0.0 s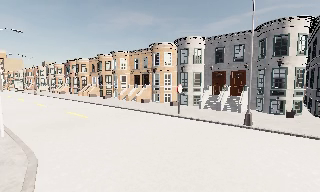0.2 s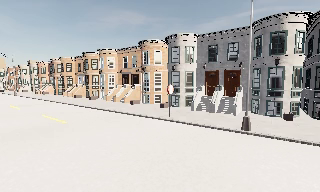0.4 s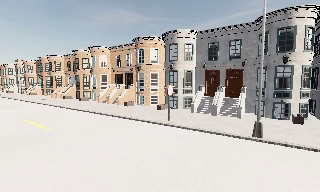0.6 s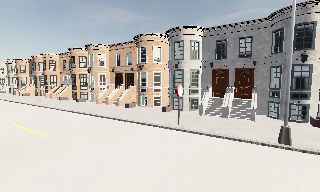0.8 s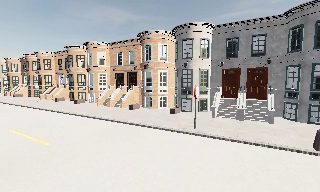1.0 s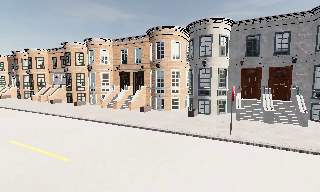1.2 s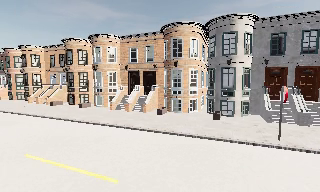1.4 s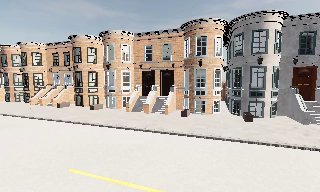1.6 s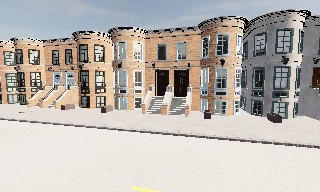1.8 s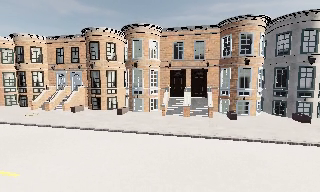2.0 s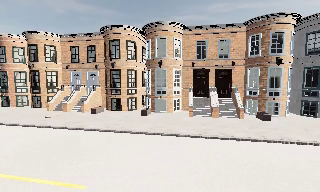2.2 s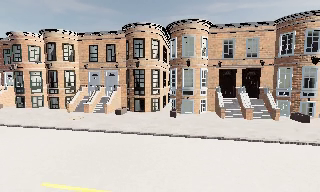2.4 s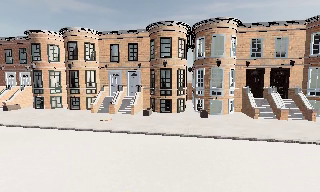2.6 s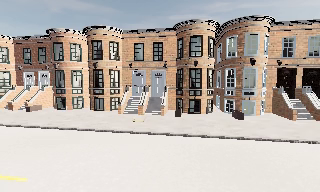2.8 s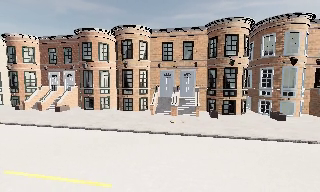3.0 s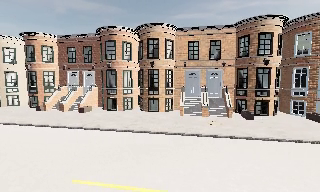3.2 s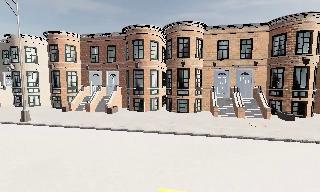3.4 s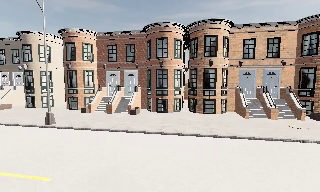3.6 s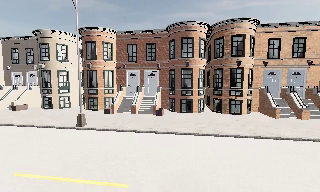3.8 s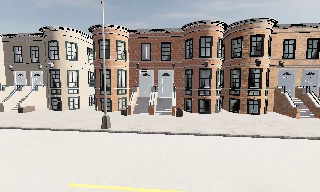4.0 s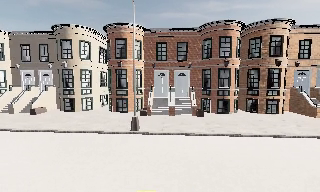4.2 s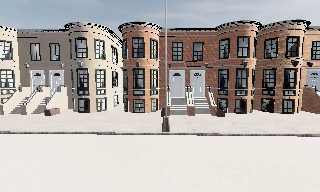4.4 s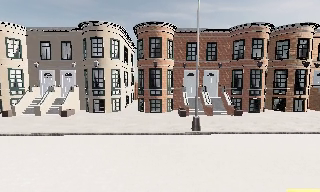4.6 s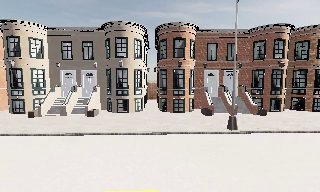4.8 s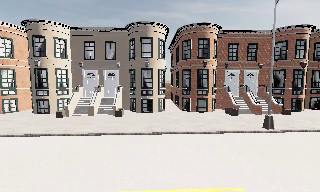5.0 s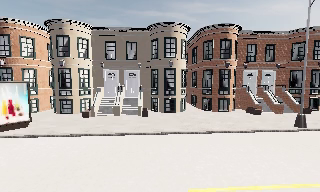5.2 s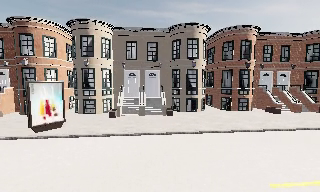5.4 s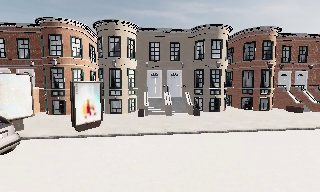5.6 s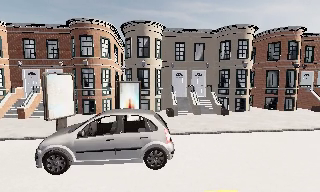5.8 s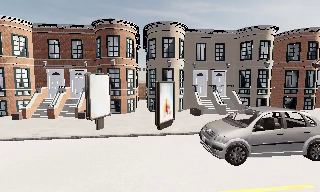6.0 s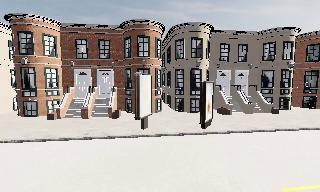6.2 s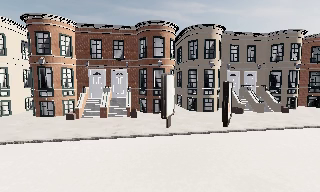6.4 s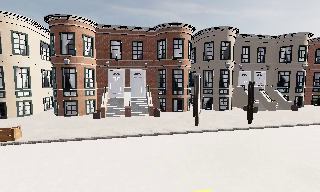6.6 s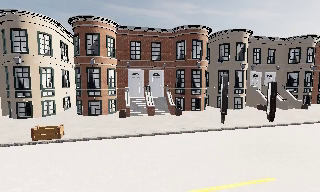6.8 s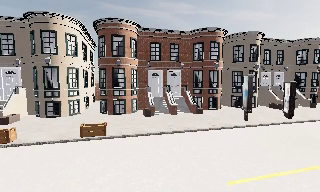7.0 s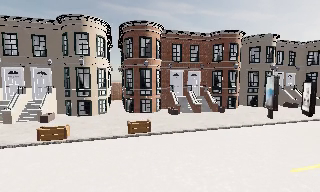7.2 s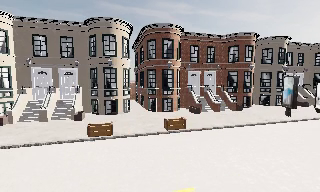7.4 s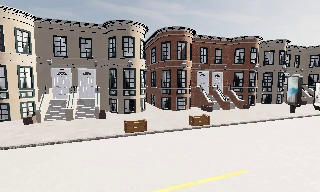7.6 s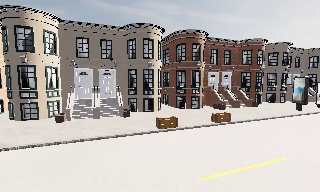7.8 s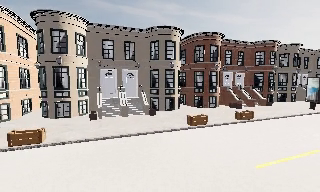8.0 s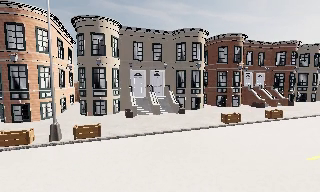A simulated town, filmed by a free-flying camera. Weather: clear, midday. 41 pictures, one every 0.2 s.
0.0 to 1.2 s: The camera pans to its right, which is clockwise from overhead, by about 15 degrees. It travels forward and to its left, about 8 m, so what stands in front looms larger. It gains speed.
1.2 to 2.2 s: The camera pans to its right, which is clockwise from overhead, by about 10 degrees. It travels to its left, about 11 m, so close, fixed things drift to the right.
2.2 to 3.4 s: The camera travels to its left, about 13 m, so close, fixed things drift to the right.
3.4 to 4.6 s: The camera pans to its right, which is clockwise from overhead, by about 10 degrees. It travels to its left, about 12 m, so close, fixed things drift to the right.
4.6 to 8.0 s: The camera pans to its right, which is clockwise from overhead, by about 15 degrees. It travels to its left, about 35 m, so close, fixed things drift to the right.
The film runs backward here.
